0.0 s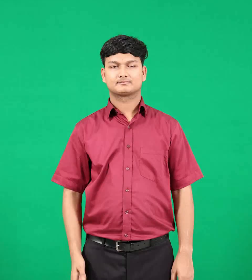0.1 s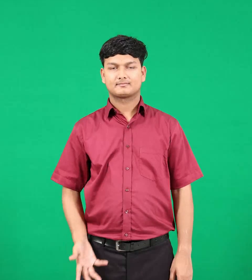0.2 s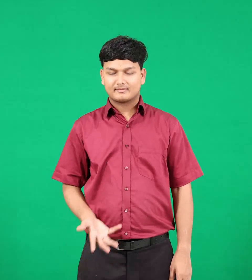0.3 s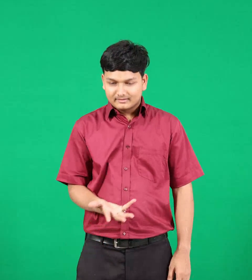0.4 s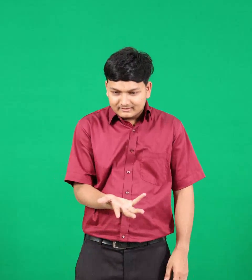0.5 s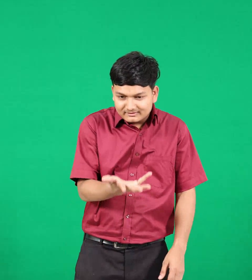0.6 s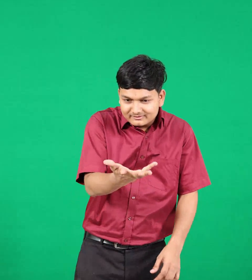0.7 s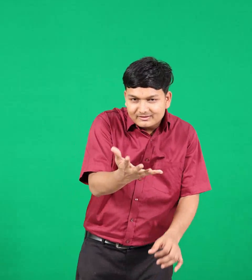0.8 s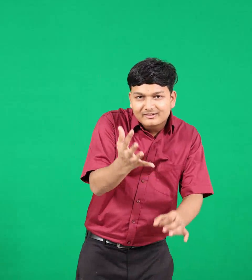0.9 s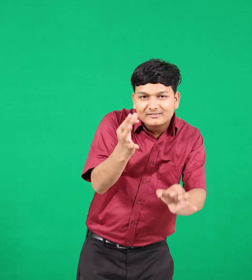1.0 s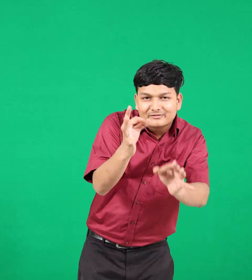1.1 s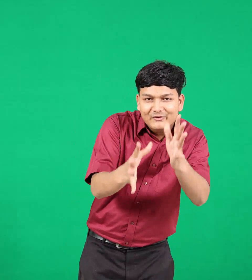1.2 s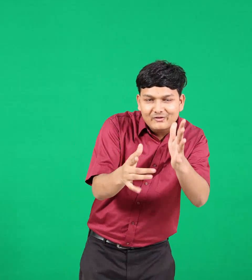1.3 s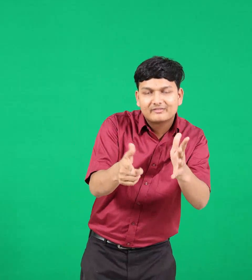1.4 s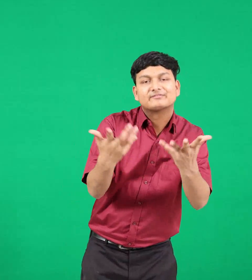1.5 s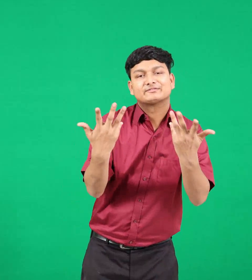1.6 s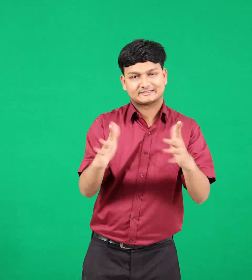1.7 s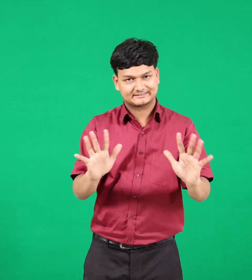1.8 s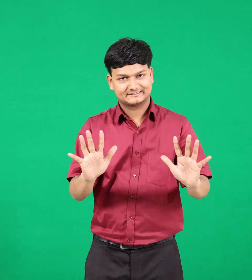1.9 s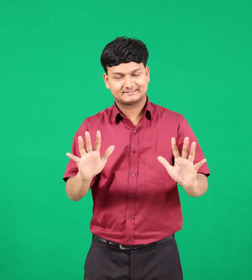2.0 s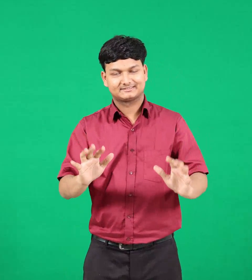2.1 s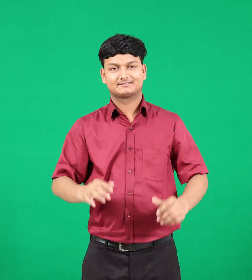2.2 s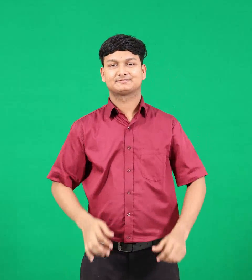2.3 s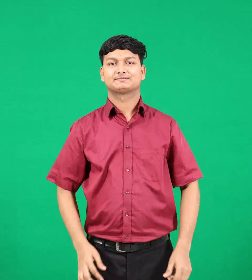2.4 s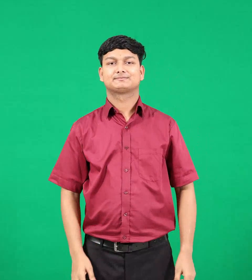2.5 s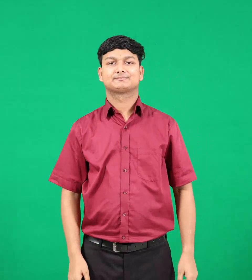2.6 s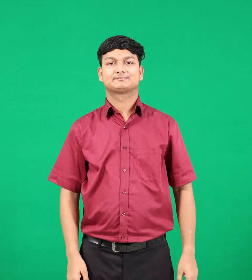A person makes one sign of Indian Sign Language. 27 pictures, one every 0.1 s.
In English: baked
